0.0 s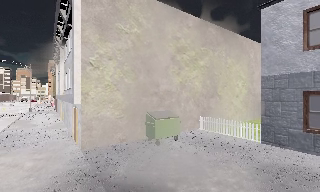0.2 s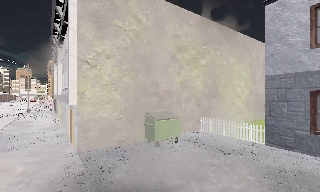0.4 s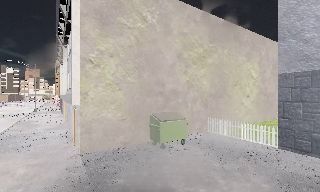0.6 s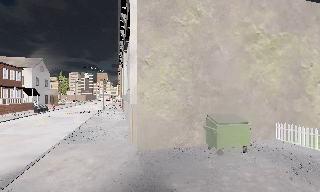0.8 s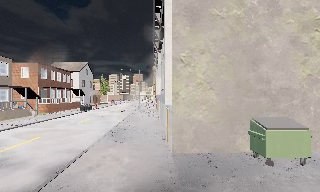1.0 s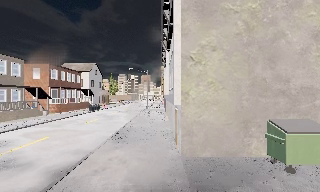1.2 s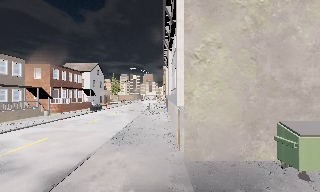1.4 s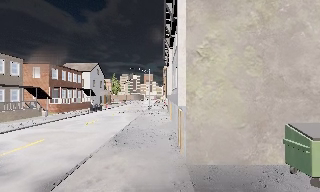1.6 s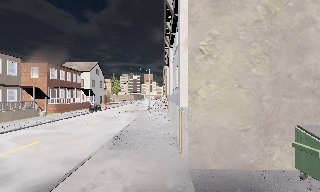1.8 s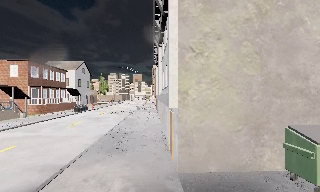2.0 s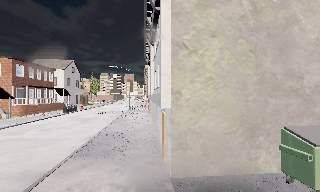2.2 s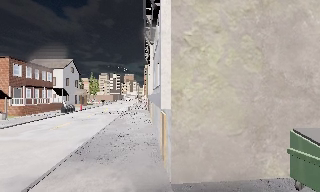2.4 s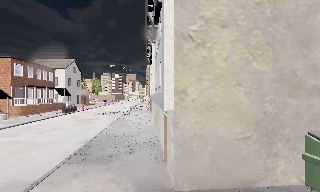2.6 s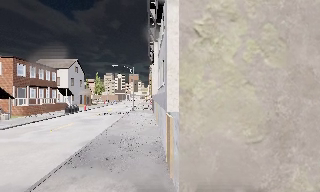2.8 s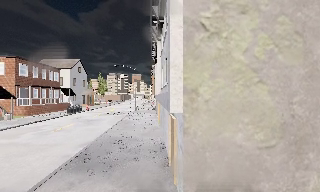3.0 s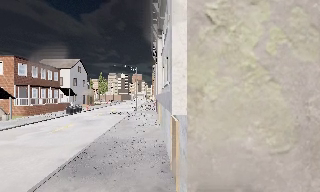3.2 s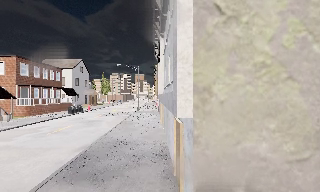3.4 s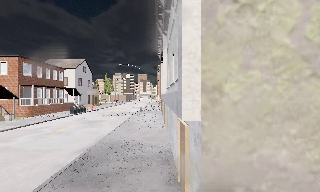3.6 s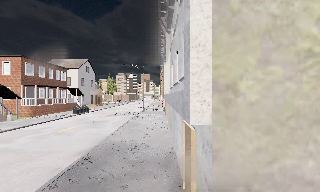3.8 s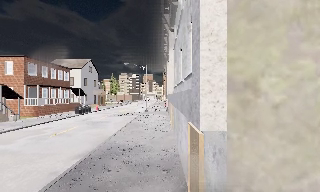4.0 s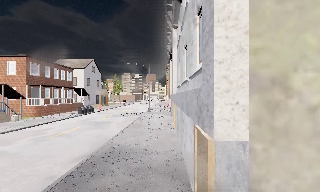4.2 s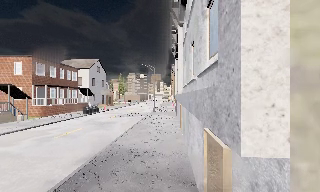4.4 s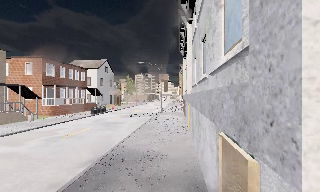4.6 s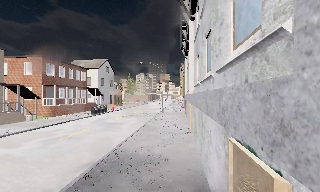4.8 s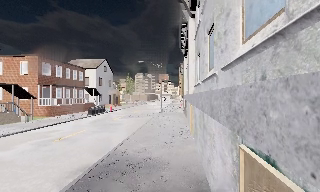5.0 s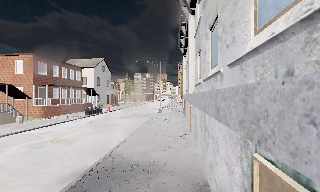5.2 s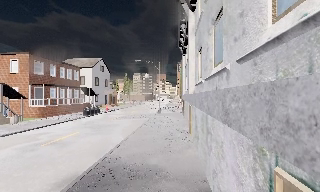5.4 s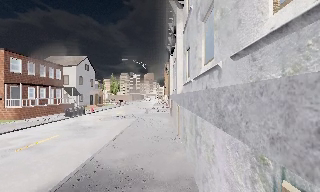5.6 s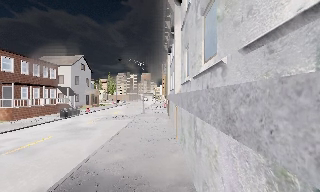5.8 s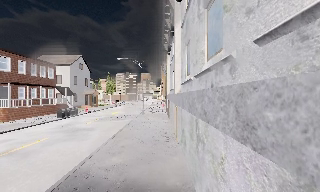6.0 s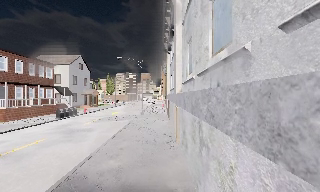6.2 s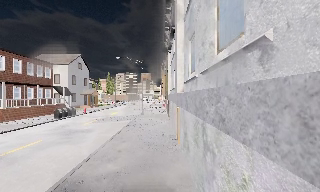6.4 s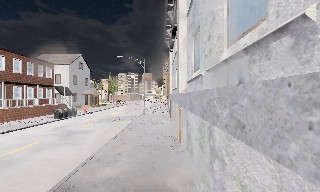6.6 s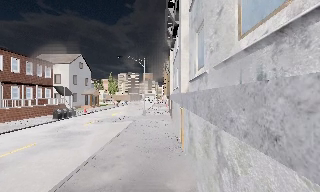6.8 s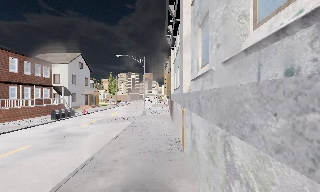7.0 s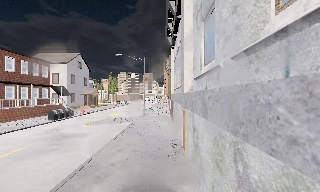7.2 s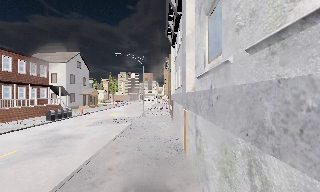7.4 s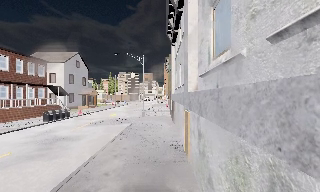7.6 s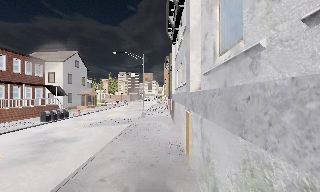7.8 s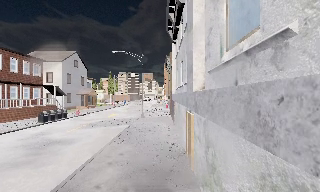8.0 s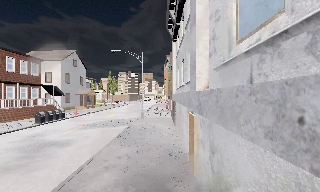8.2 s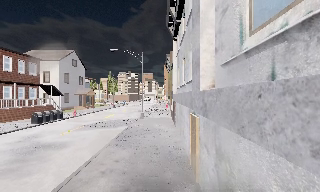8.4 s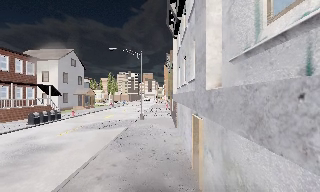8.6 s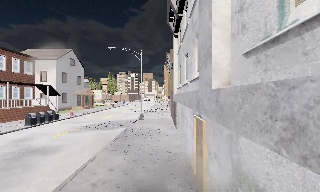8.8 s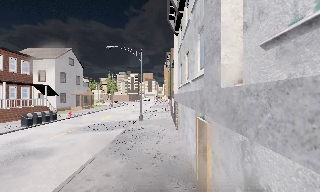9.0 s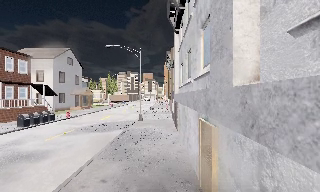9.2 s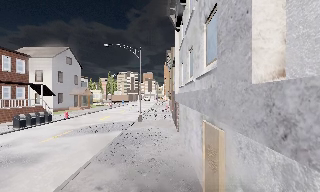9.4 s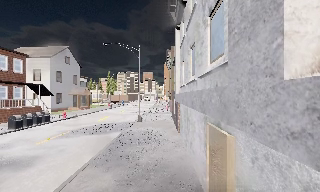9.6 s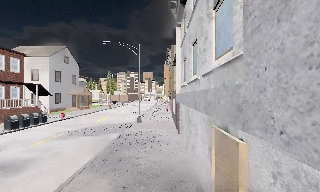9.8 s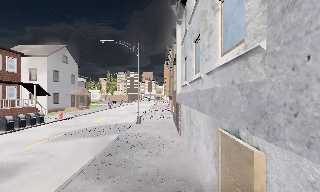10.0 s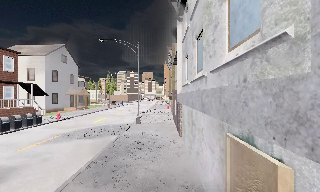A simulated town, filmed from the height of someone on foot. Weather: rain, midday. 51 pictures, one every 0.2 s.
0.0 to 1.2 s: The camera swings to its left by about 35 degrees, and the scene slides to the right. It travels forward, about 2 m.
1.2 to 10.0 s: The camera travels forward, about 16 m, so what stands in front looms larger.
The film runs forward here.
